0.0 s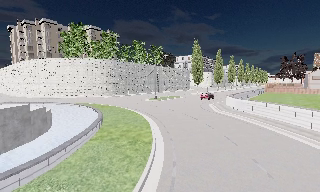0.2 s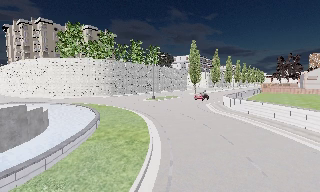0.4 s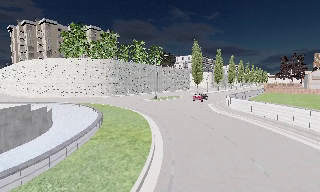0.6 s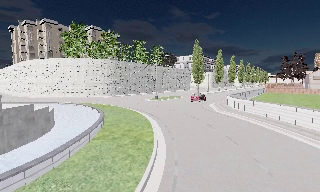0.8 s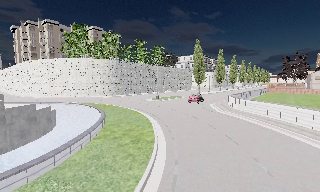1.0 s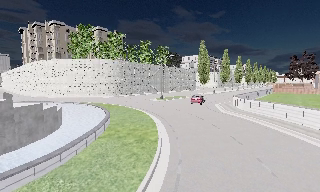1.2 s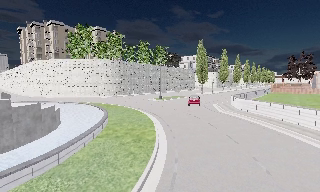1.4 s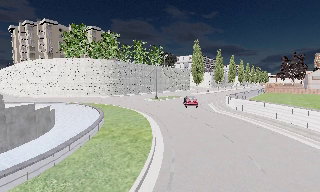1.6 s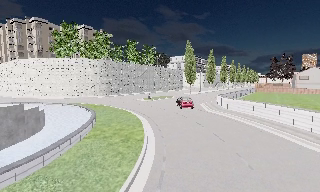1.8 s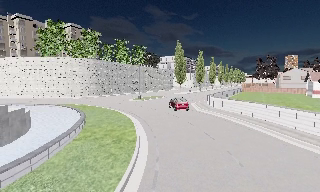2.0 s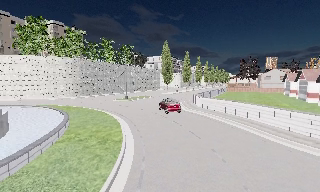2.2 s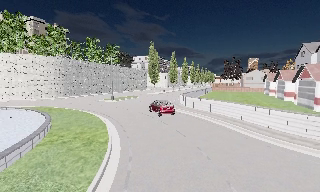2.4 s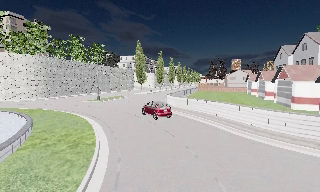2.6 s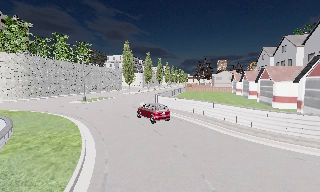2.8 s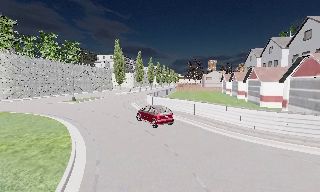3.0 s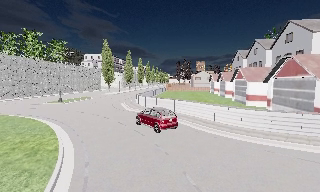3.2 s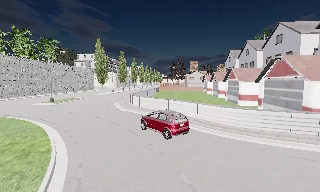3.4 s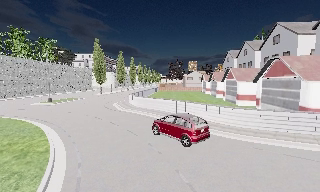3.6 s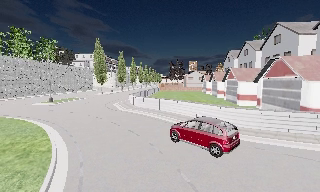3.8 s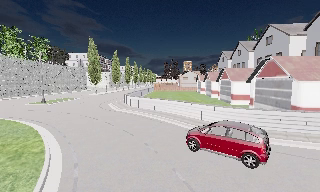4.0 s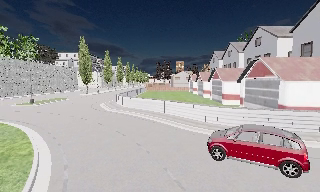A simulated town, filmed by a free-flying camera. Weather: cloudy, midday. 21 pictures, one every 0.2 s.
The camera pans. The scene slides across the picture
to the left.
The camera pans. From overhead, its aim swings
clockwise.
0.0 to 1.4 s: The camera shifts only a little, or ends up much as it began.
1.4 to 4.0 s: The camera swings to its right by about 40 degrees, and the scene slides to the left. It travels backward, about 0.5 m.
The film runs backward here.
